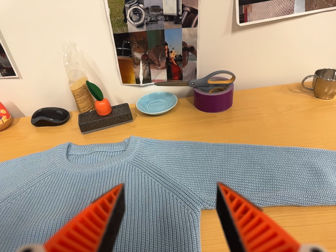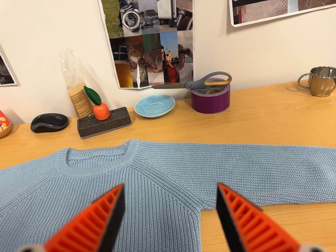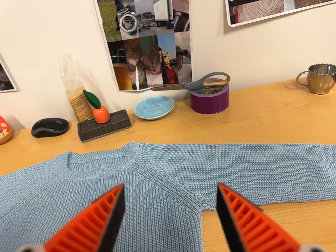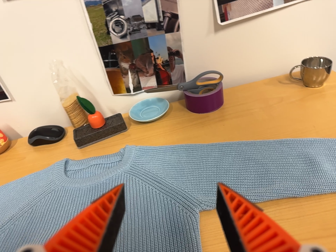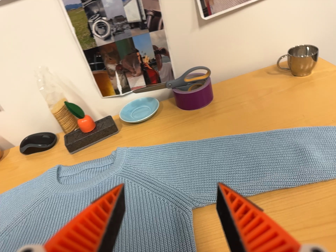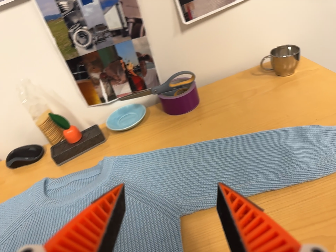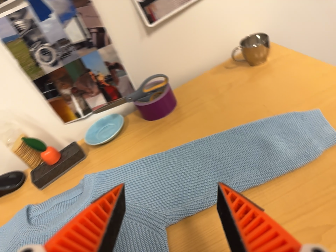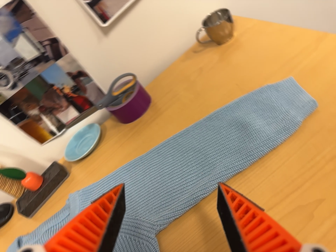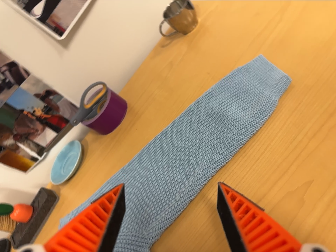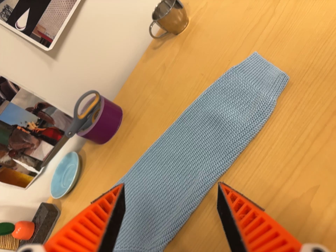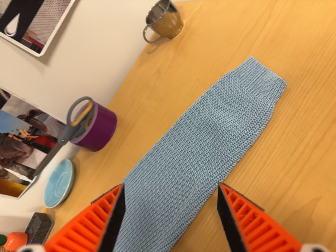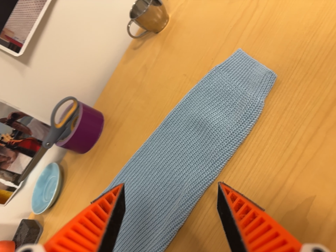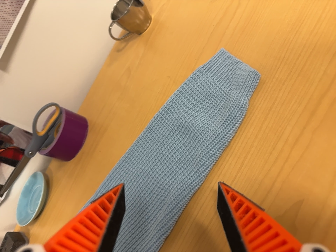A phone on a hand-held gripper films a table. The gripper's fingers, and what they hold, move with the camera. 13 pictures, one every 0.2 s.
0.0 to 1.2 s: The camera travels to its right, about 10 cm, so close, fixed things drift to the left. It rolls about its line of sight by about 20 degrees, and the scene rotates counterclockwise.
1.2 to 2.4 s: The camera travels to its right, forward and toward the top of its view, about 16 cm, so close, fixed things drift to the left. It rolls about its line of sight by about 35 degrees, and the scene rotates counterclockwise.
The film runs backward here.
